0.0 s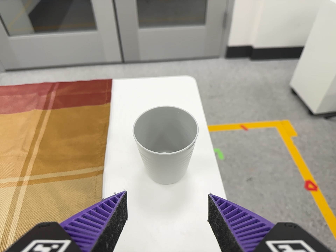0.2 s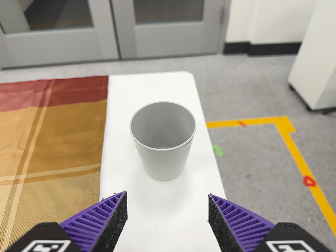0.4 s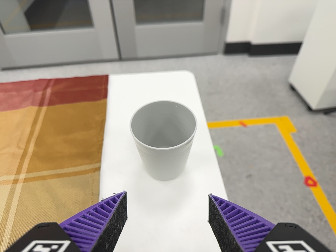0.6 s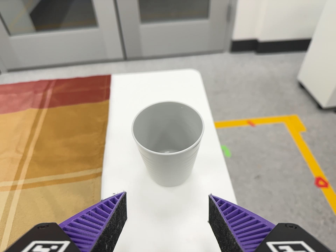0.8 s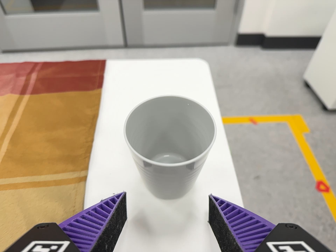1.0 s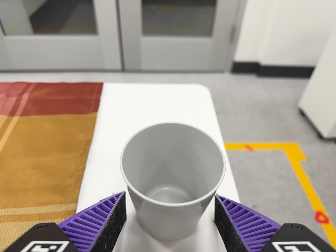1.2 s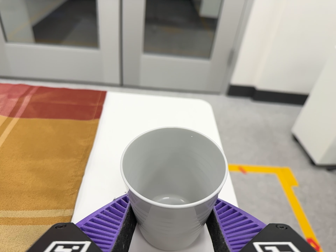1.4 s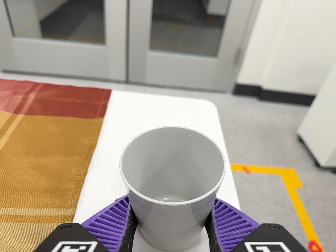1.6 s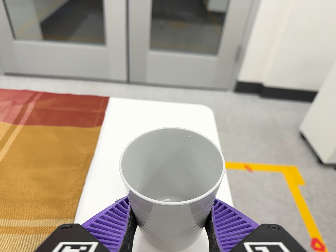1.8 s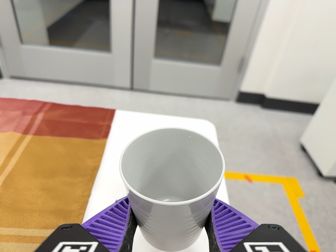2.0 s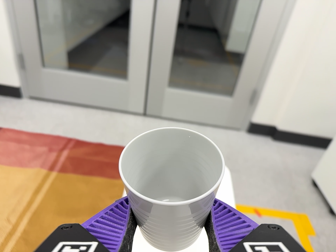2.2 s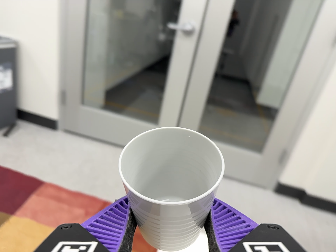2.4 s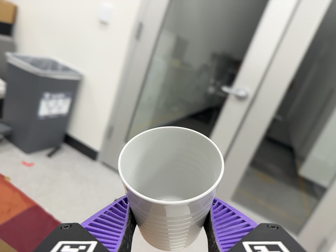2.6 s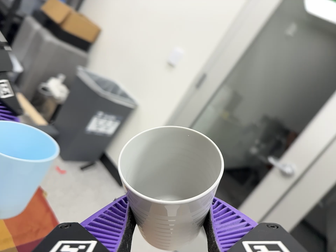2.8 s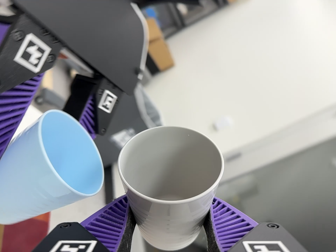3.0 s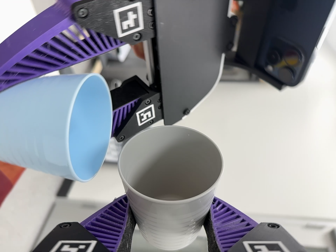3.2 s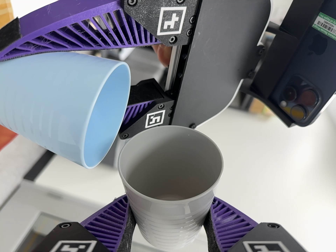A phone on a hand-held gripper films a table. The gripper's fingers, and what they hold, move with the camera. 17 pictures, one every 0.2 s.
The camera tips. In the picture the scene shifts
downward.
The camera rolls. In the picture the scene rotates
clockwise.
0.0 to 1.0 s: The camera travels forward, about 10 cm, so what stands in front looms larger.
1.0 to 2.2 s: The camera travels toward the top of its view, backward and to its left, about 14 cm, so close, fixed things drift downward. Its aim tips toward the top of its view by about 20 degrees, and the scene shifts downward. It rolls about its line of sight by about 15 degrees, and the scene rotates clockwise.
2.2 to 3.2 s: The scene slides to the right, as the camera pans about 15 degrees to its left. It travels to its left and toward the top of its view, about 24 cm, so close, fixed things drift to the right. Its aim tips toward the top of its view by about 35 degrees, and the scene shifts downward. It rolls about its line of sight by about 105 degrees, and the scene rotates clockwise.
The film runs backward here.
